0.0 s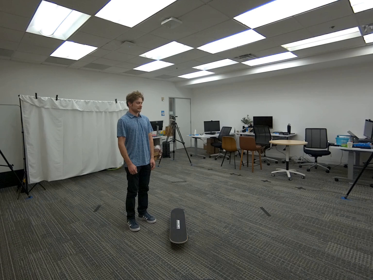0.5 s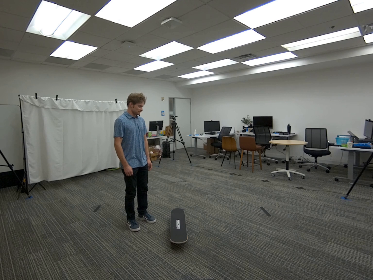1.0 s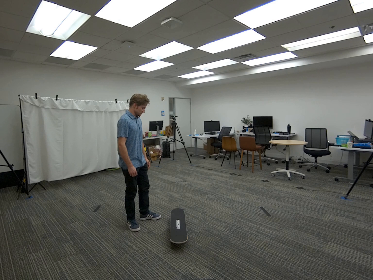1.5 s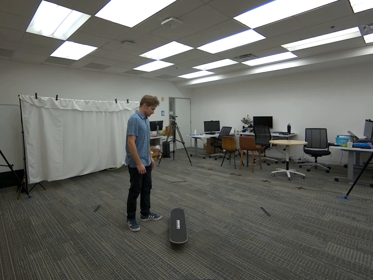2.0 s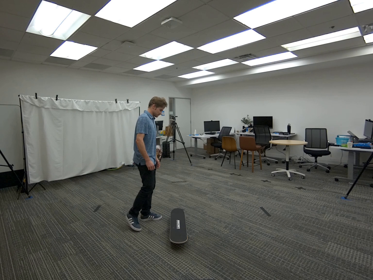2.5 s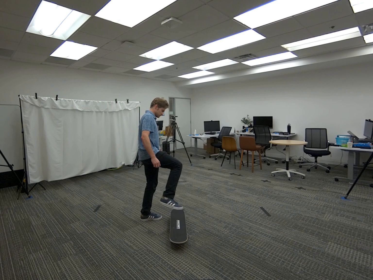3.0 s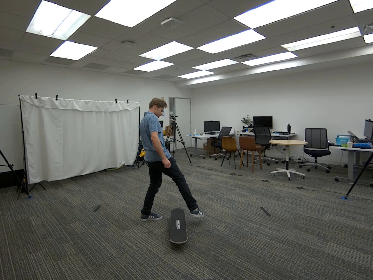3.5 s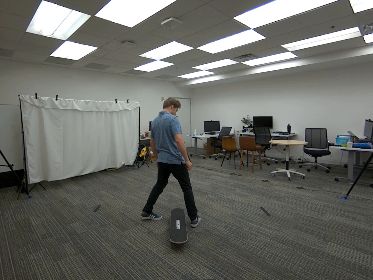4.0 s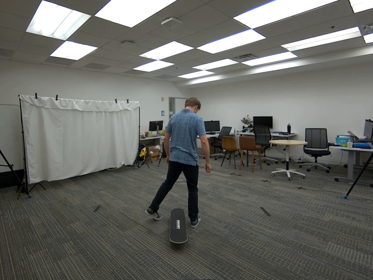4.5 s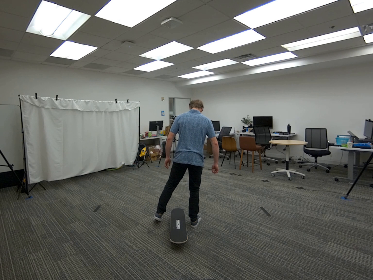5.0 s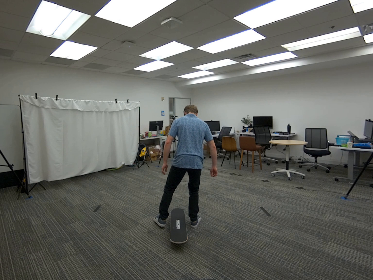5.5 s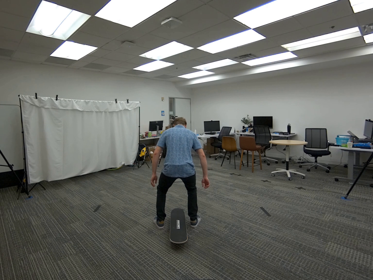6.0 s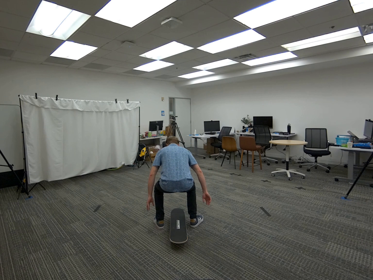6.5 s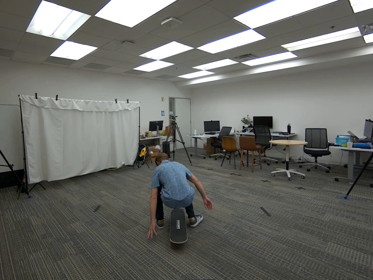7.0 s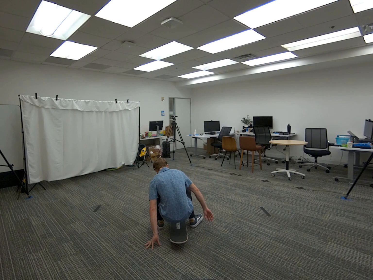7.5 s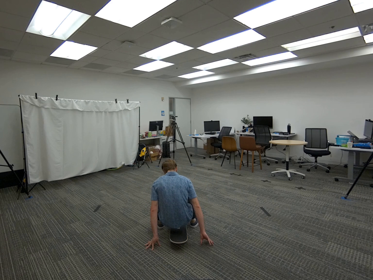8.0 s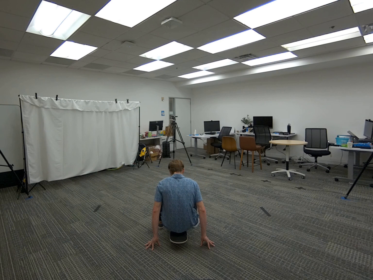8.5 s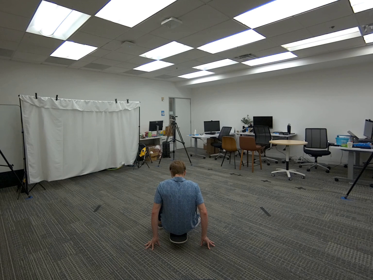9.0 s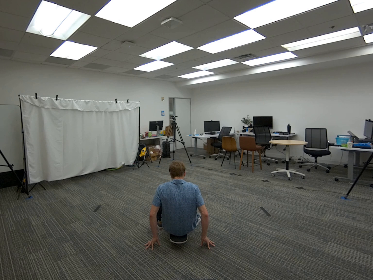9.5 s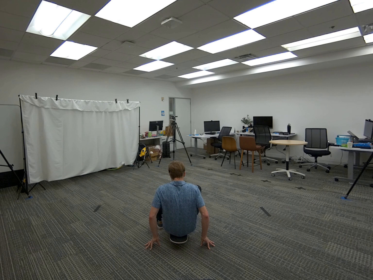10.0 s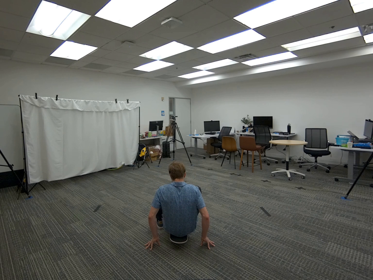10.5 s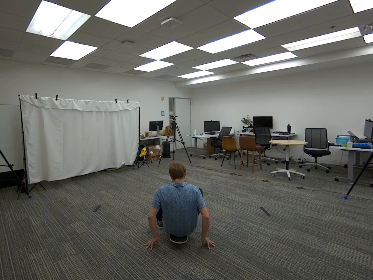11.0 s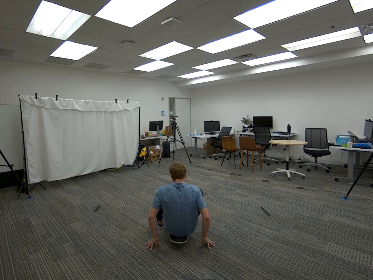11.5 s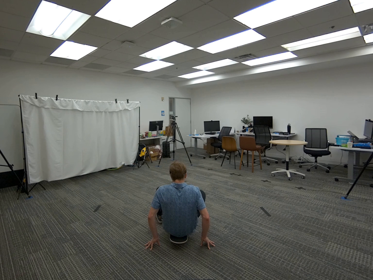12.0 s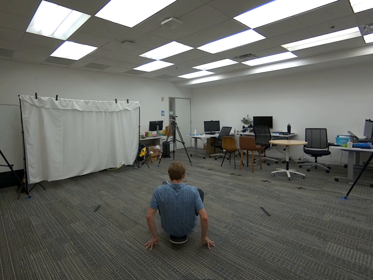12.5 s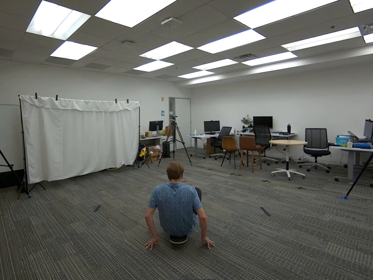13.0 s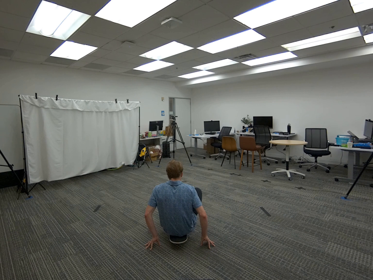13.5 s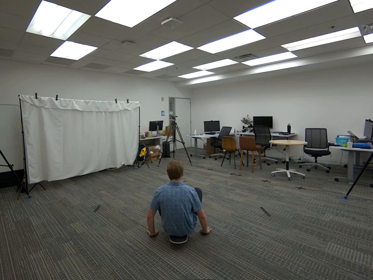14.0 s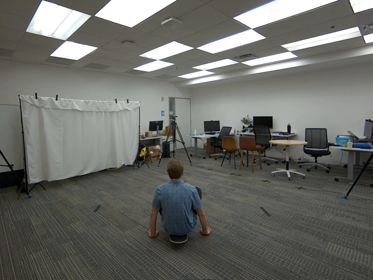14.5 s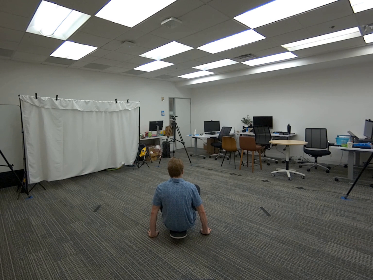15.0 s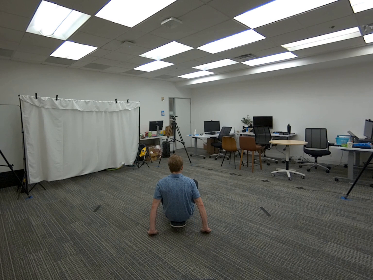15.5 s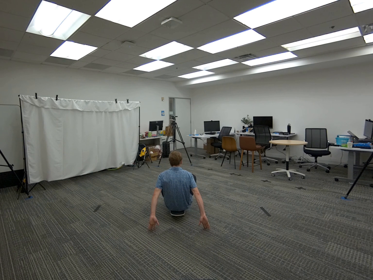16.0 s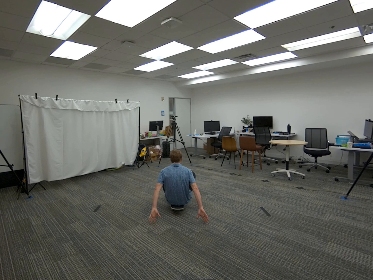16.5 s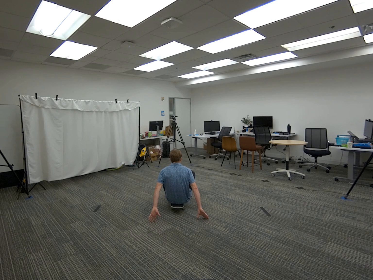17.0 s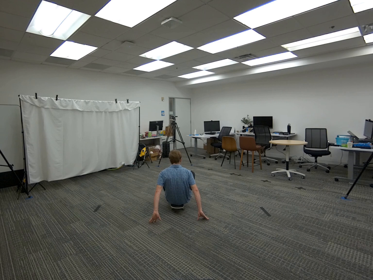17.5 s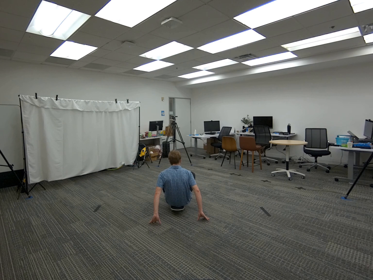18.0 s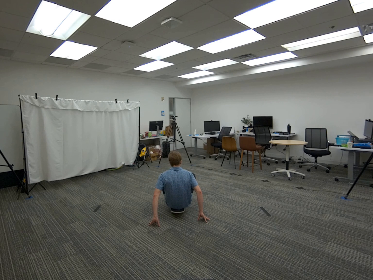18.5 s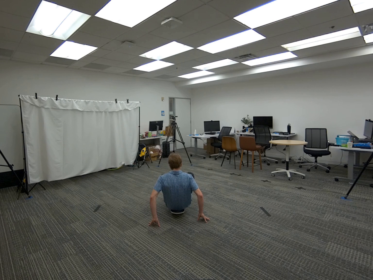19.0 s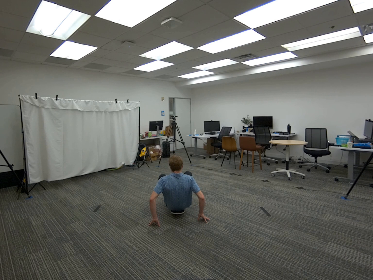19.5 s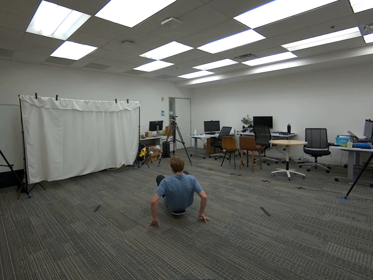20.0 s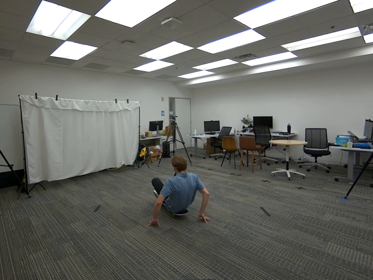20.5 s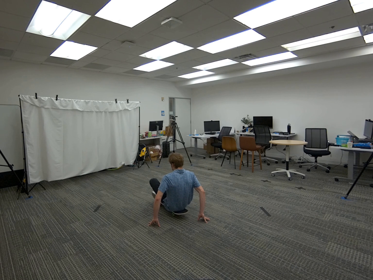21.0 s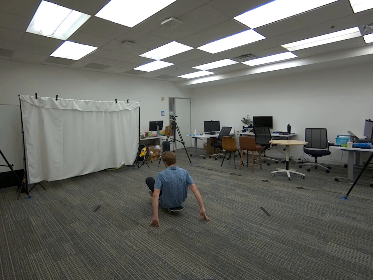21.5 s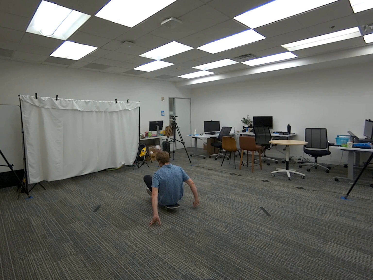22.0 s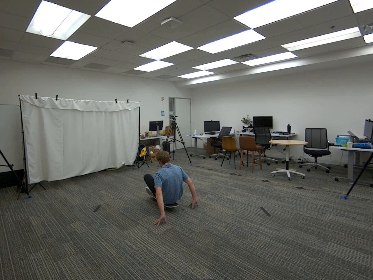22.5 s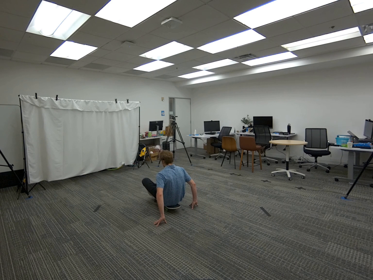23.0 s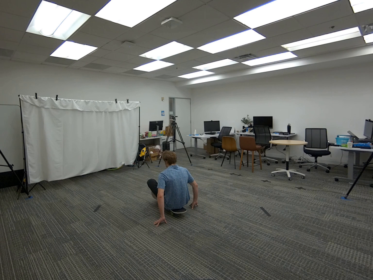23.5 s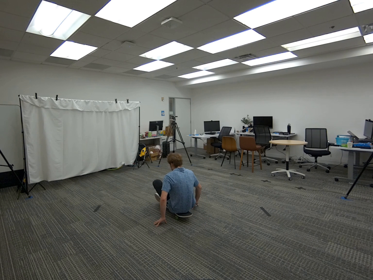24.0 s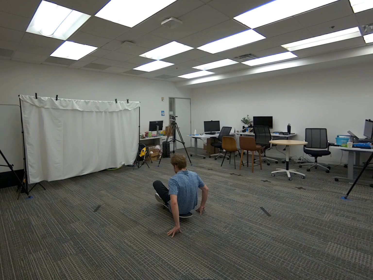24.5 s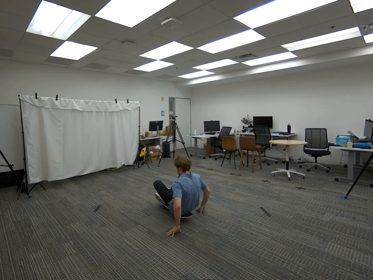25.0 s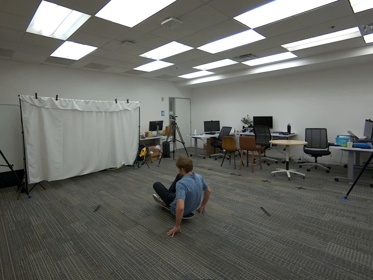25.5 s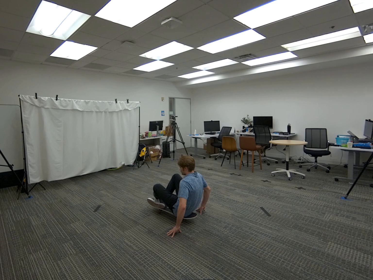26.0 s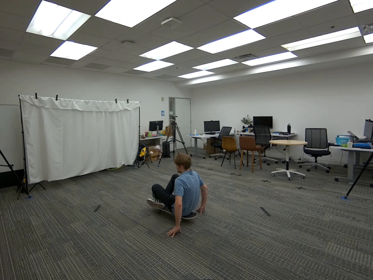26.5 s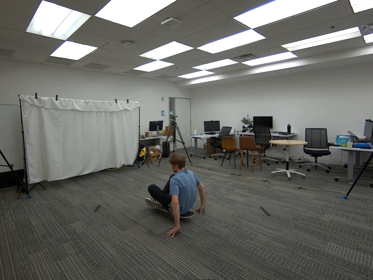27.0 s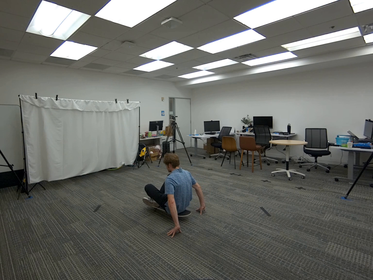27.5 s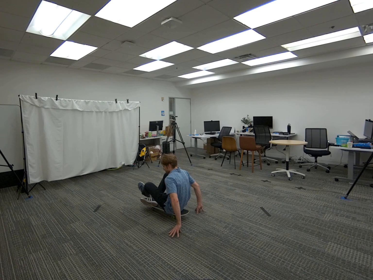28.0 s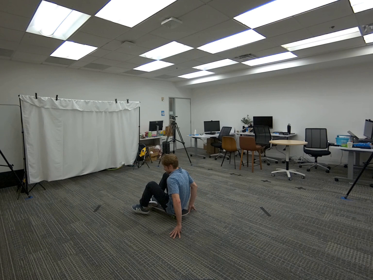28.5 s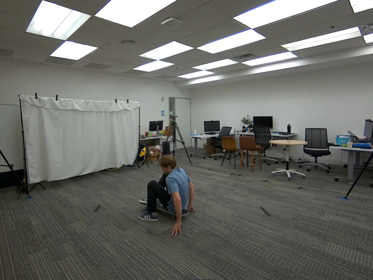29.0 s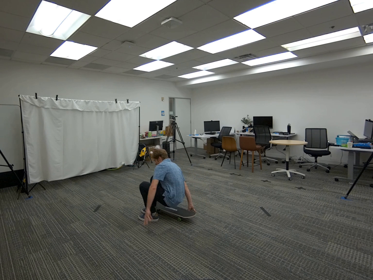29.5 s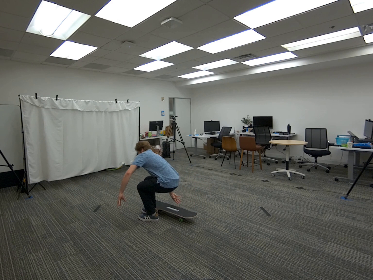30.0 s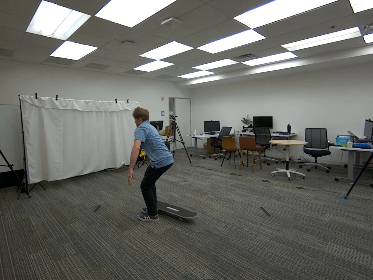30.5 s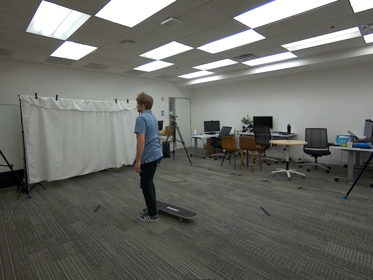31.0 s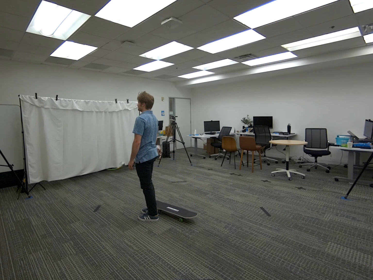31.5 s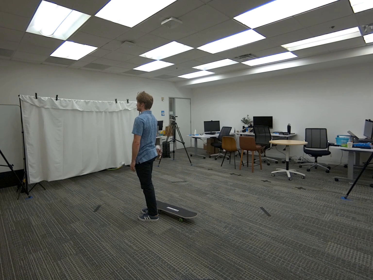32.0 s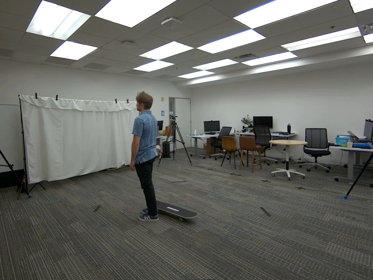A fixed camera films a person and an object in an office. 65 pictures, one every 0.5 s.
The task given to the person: Walk to the skateboard on the ground. Sit on the skateboard, cross your legs, and use your hands to push yourself around on the ground within the bounding area. Stand up when finish.
